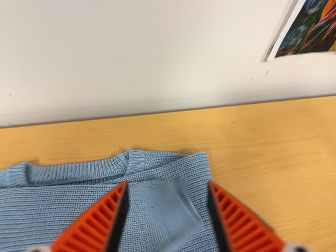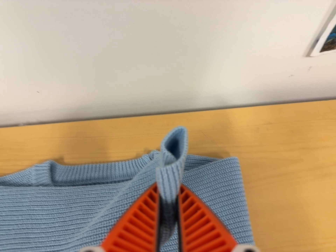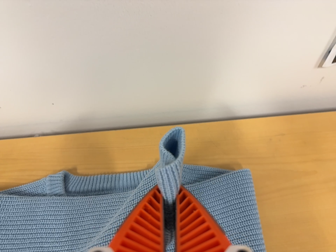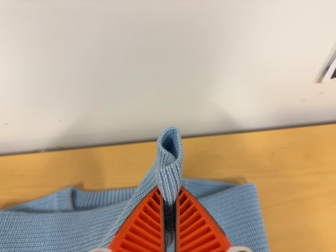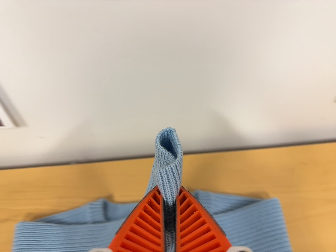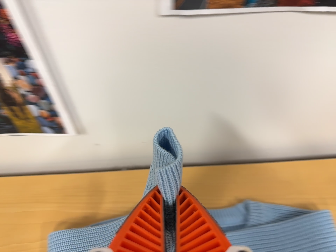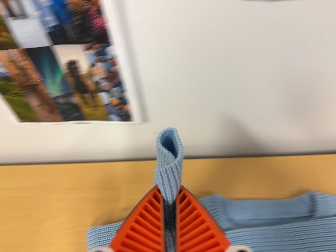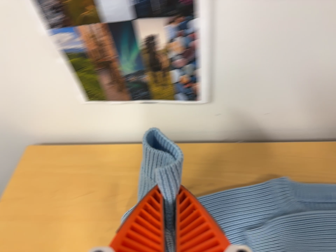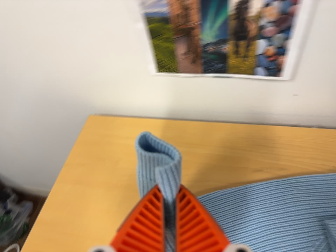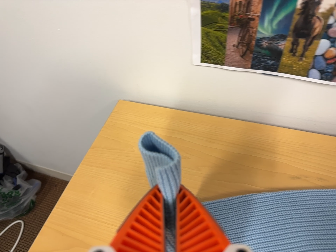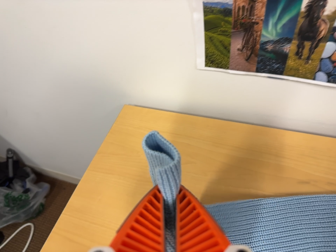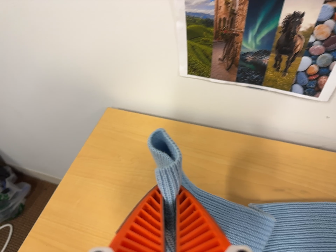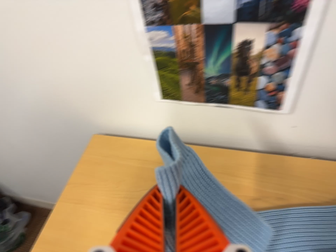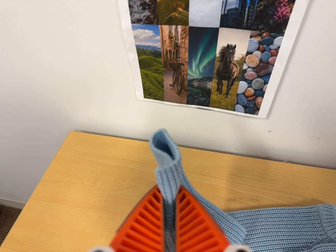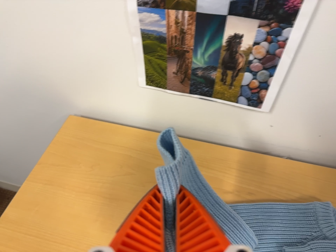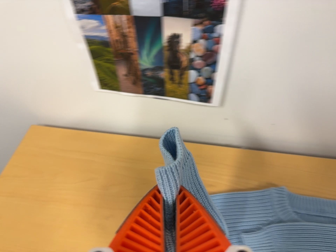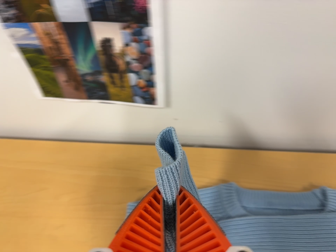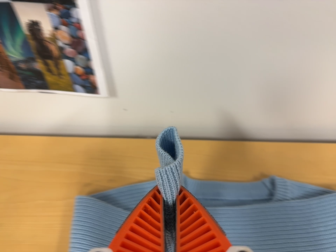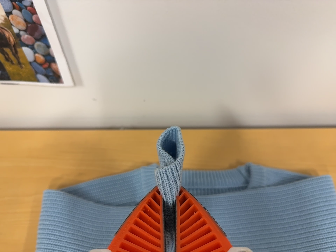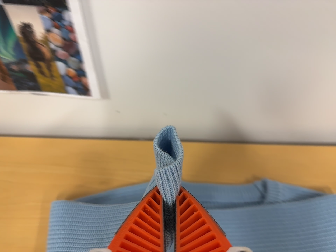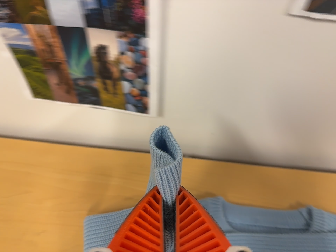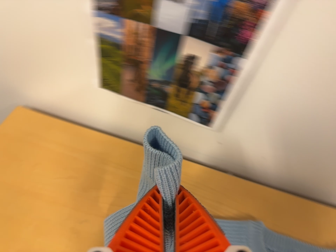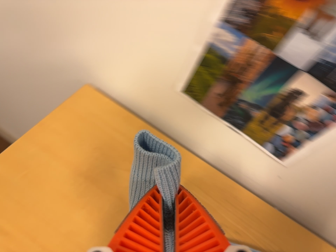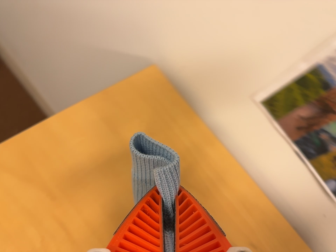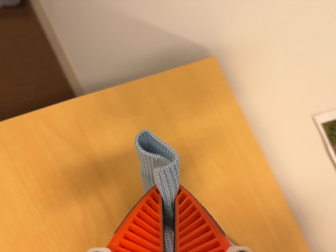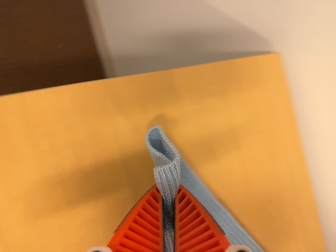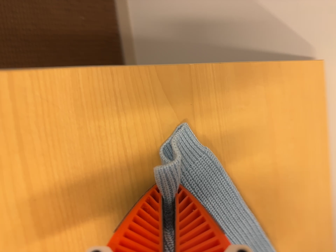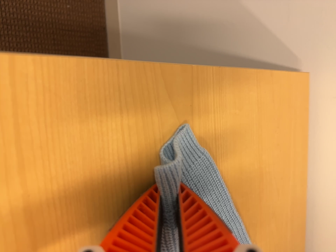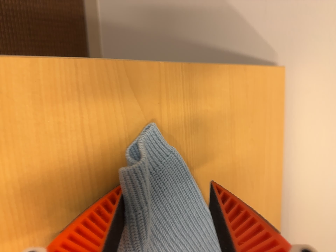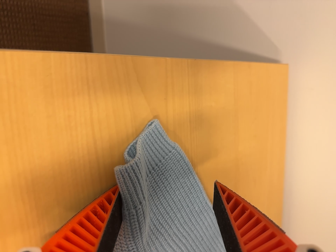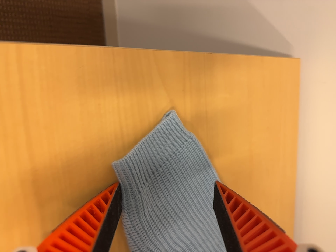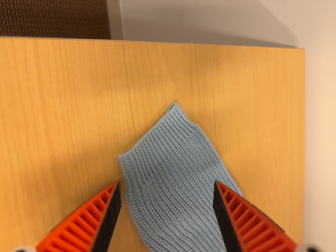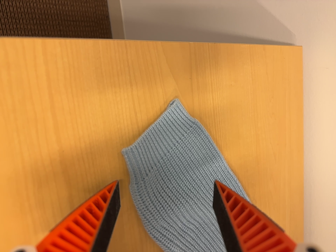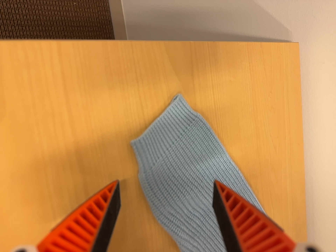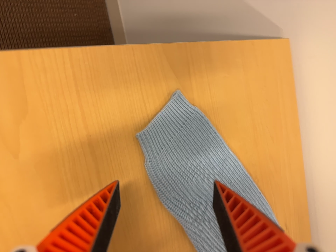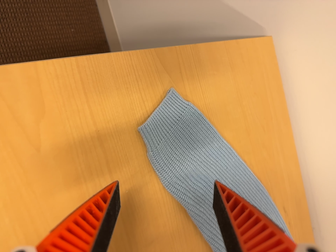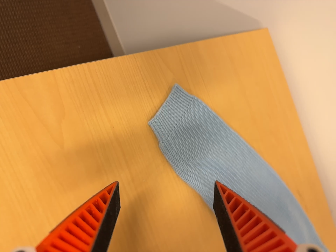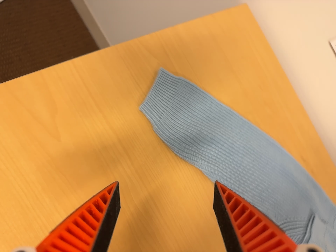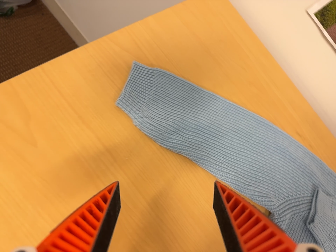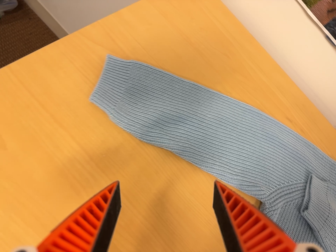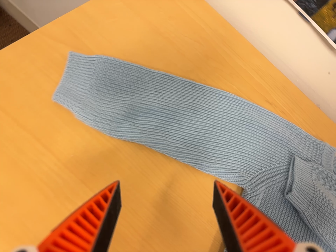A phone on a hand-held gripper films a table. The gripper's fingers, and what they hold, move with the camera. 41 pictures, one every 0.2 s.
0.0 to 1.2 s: The scene slides to the right, as the camera pans about 15 degrees to its left. It travels to its left, about 18 cm, so close, fixed things drift to the right.
1.2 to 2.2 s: The camera swings to its left by about 10 degrees, and the scene slides to the right. It travels to its left, about 18 cm, so close, fixed things drift to the right. It rolls about its line of sight by about 15 degrees, and the scene rotates clockwise.
2.2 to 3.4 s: The camera pans to its right by about 15 degrees. It travels to its right, about 18 cm, so close, fixed things drift to the left. It rolls about its line of sight by about 10 degrees, and the scene rotates counterclockwise.
3.4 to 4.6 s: The camera travels to its left, about 36 cm, so close, fixed things drift to the right. It rolls about its line of sight by about 50 degrees, and the scene rotates clockwise.
4.6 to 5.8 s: The camera travels to its left, about 22 cm, so close, fixed things drift to the right. Its aim tips toward the bottom of its view by about 15 degrees, and the scene shifts upward. It rolls about its line of sight by about 35 degrees, and the scene rotates clockwise.
5.8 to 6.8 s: The camera travels backward and toward the bottom of its view, about 9 cm, so what stands in front gets smaller.
6.8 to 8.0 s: The camera travels to its right and toward the bottom of its view, about 18 cm. It rolls about its line of sight by about 35 degrees, and the scene rotates counterclockwise.
The film runs backward here.
